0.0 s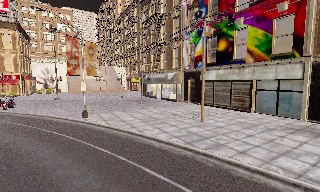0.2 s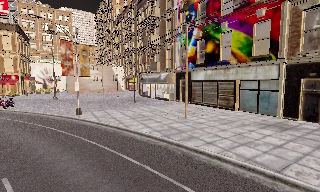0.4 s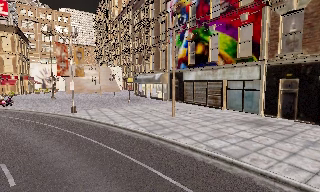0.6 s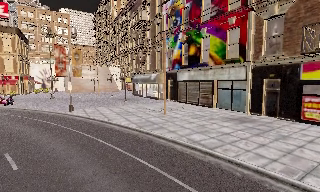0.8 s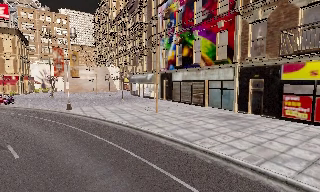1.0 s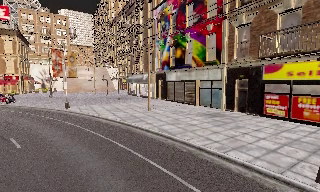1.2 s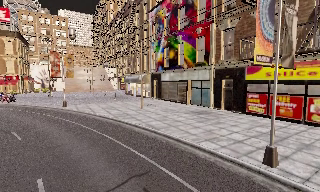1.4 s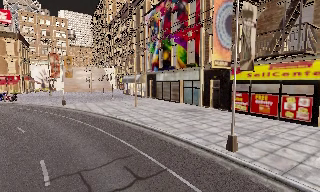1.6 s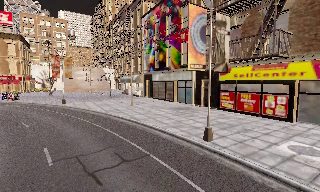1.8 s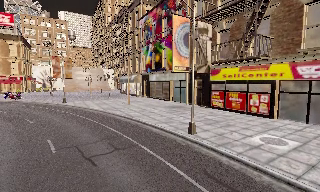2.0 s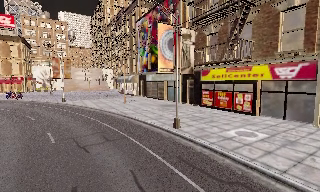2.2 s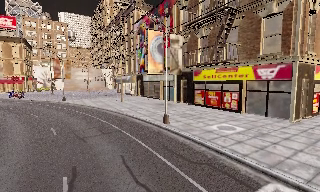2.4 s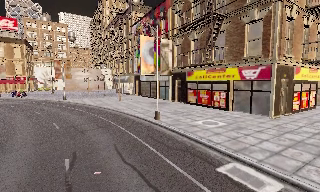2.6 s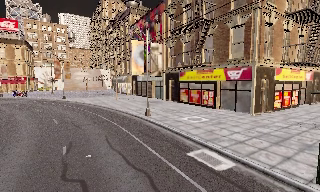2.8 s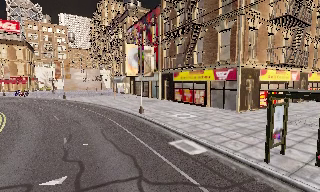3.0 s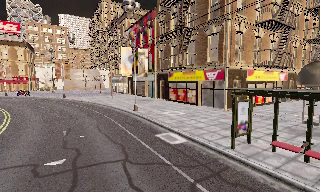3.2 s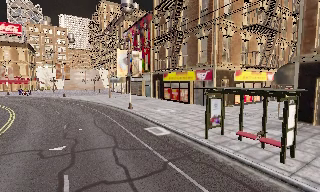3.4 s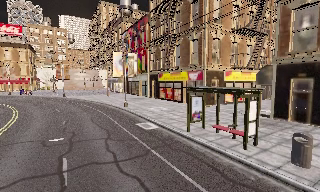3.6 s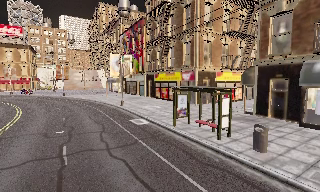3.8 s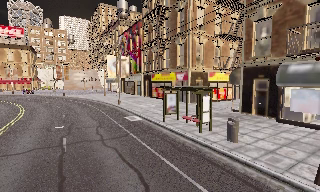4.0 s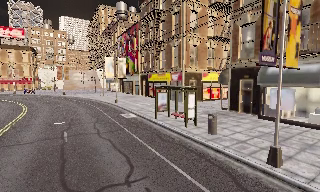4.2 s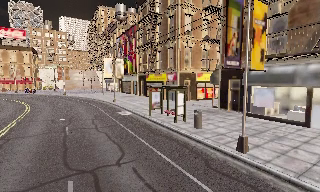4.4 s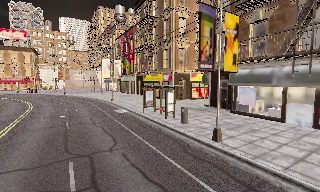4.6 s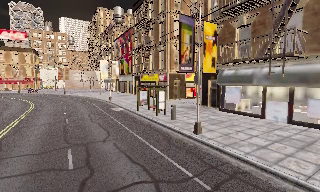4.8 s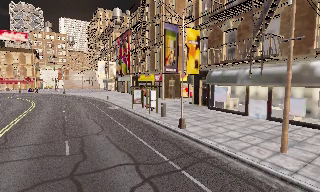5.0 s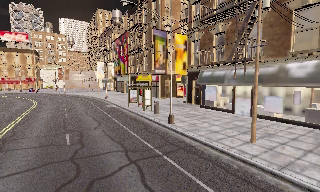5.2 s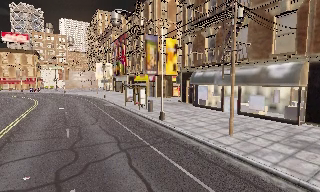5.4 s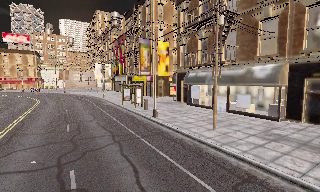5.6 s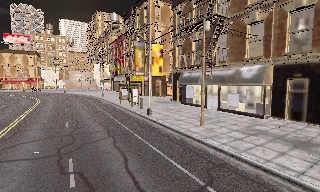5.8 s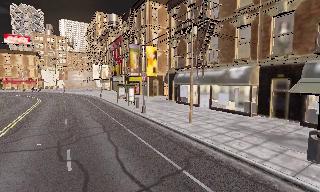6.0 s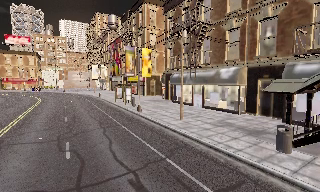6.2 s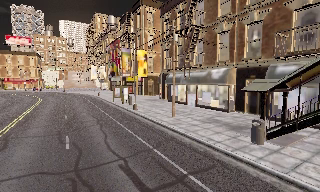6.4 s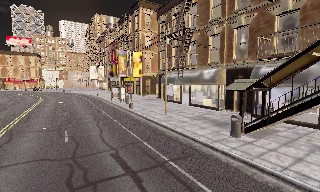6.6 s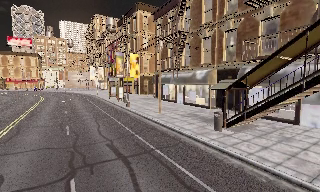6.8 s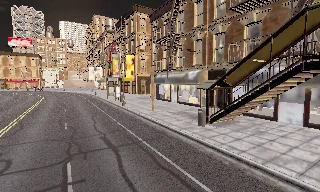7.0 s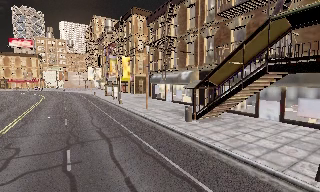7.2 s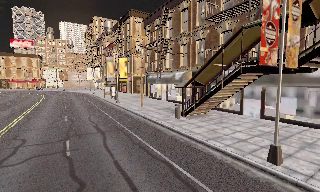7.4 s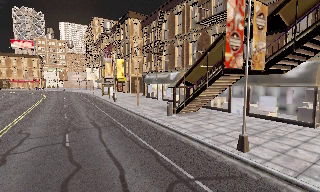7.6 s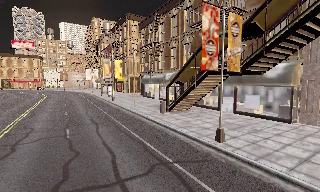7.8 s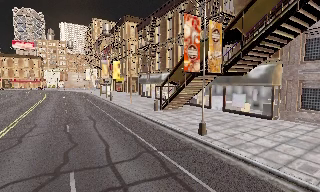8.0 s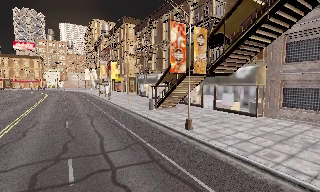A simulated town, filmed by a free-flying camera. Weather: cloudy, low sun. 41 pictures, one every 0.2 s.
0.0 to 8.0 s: The camera travels backward and to its right, about 55 m, so what stands in front gets smaller.
The film runs backward here.
